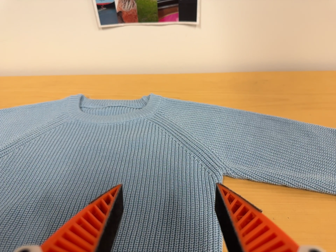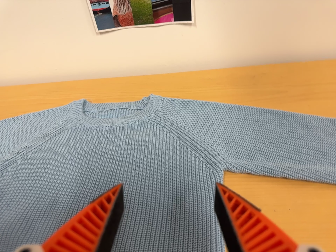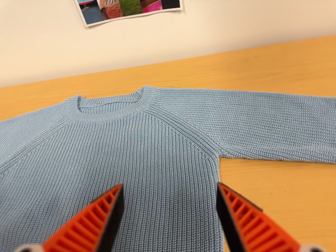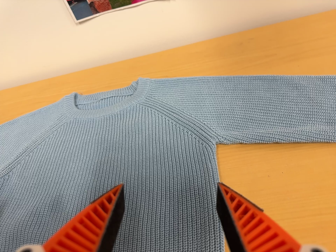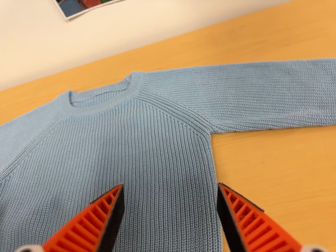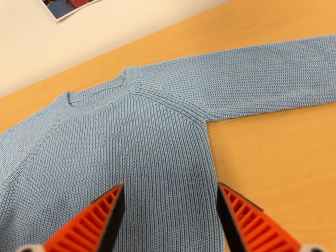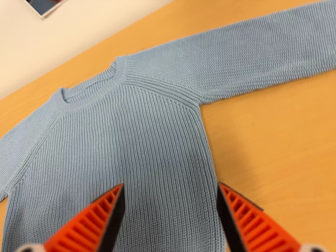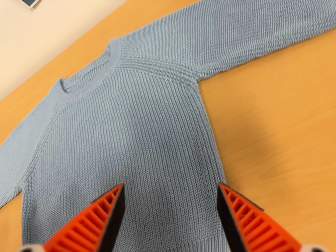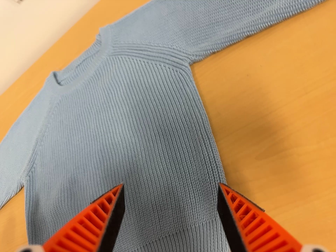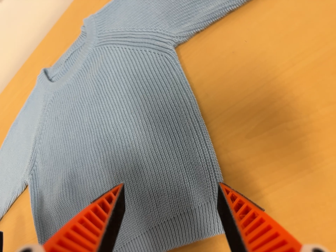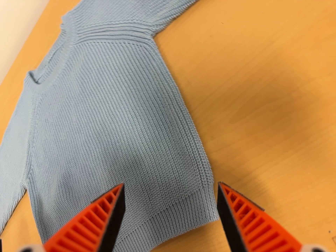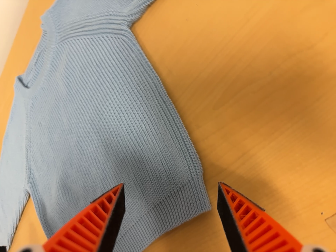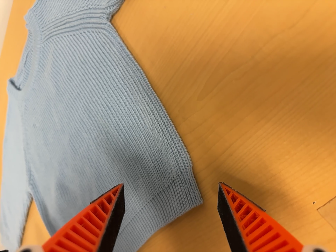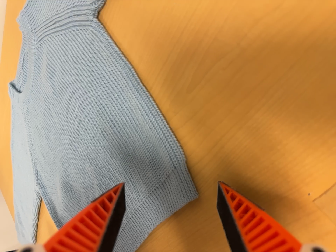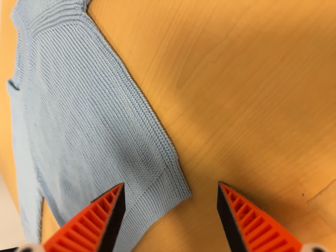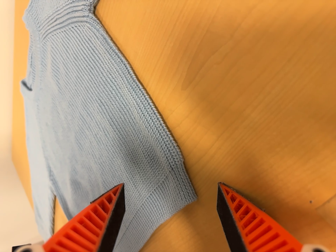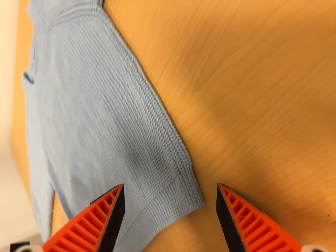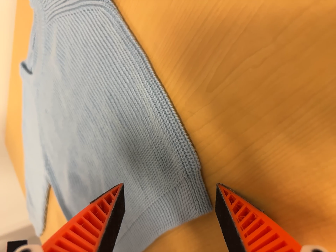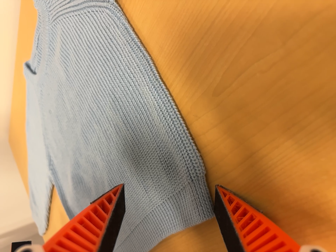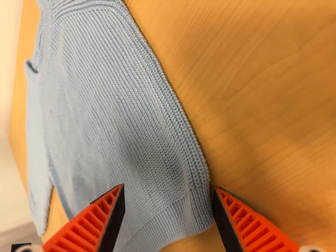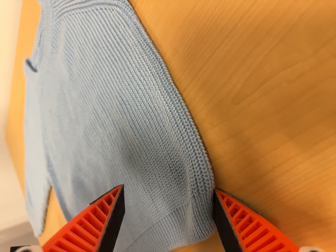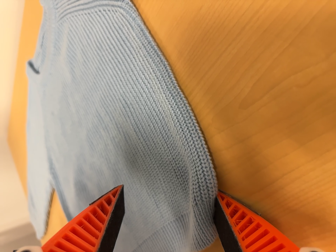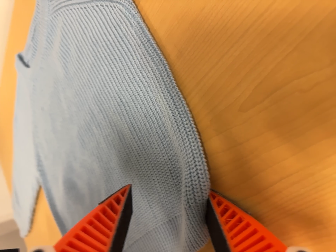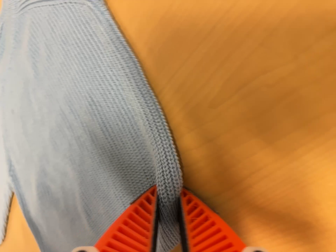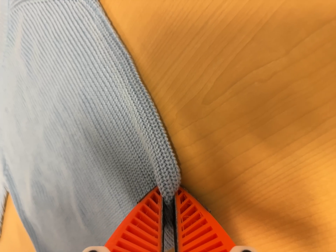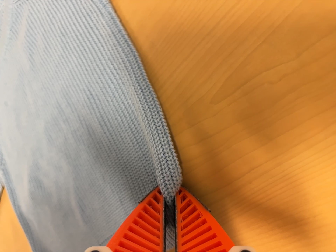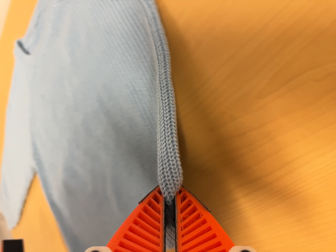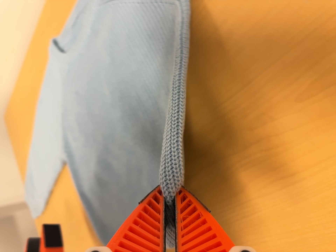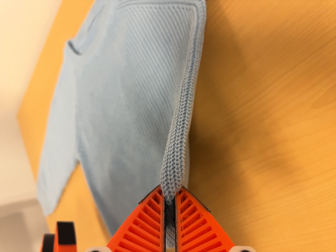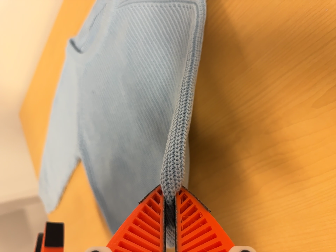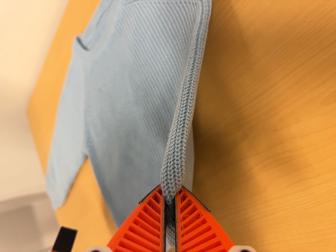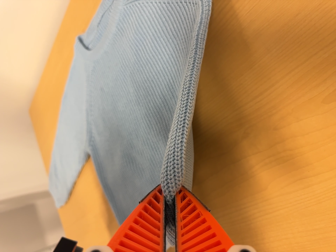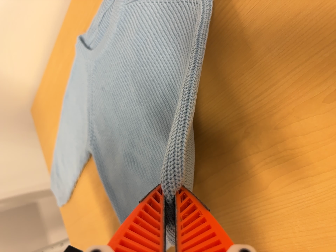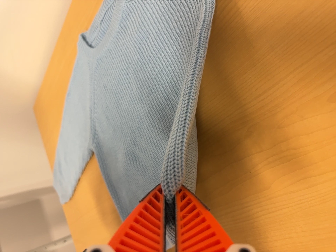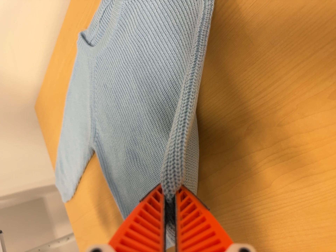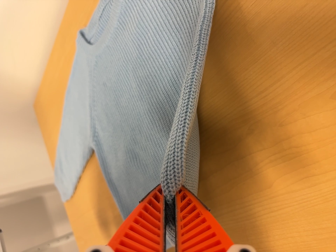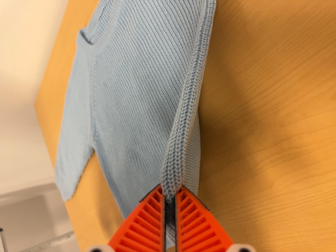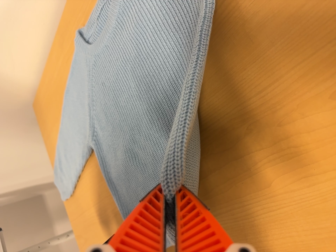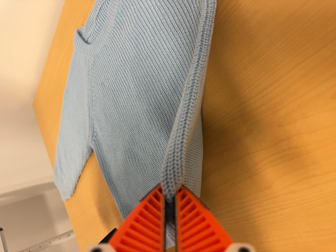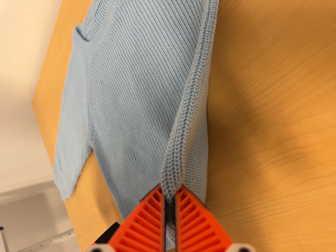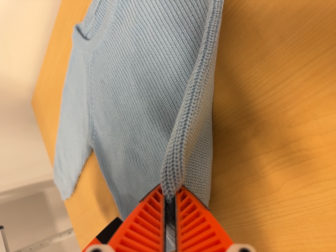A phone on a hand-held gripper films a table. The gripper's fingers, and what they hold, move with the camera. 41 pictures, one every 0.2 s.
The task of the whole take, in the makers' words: fold up.
0.0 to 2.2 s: The camera pans to its left by about 15 degrees. It travels to its right, about 18 cm. Its aim tips toward the bottom of its view by about 30 degrees, and the scene shifts upward. It rolls about its line of sight by about 50 degrees, and the scene rotates counterclockwise.
2.2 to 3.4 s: The camera travels to its right and forward, about 7 cm. Its aim tips toward the bottom of its view by about 10 degrees, and the scene shifts upward.
3.4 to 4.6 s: The camera shifts only a little, or ends up much as it began.
4.6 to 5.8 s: The camera travels to its left and backward, about 9 cm, so close, fixed things drift to the right.
5.8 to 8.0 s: The camera shifts only a little, or ends up much as it began.
The film runs forward here.
